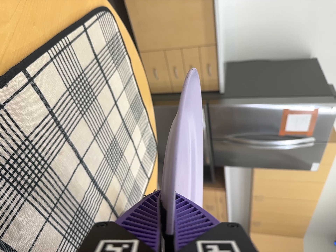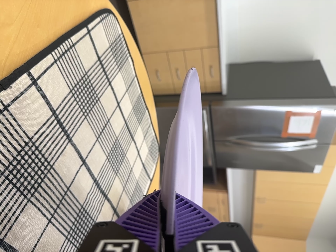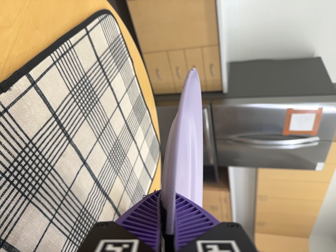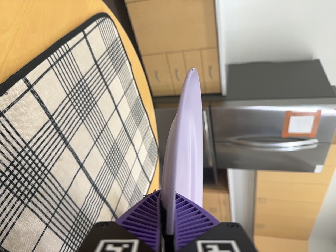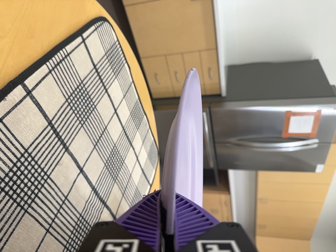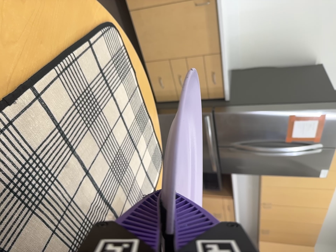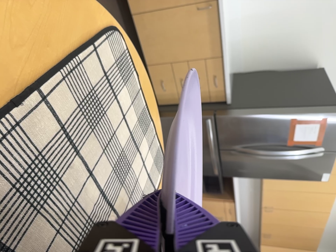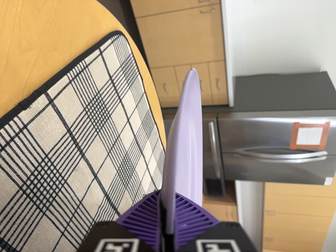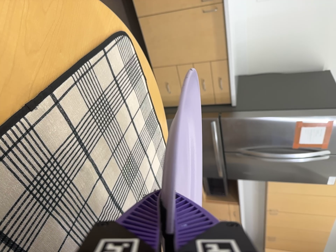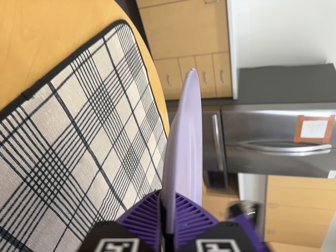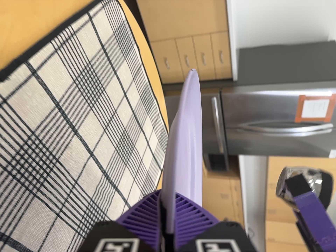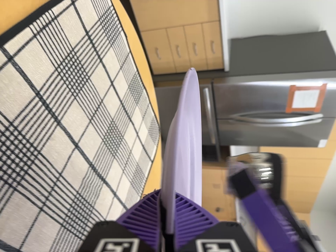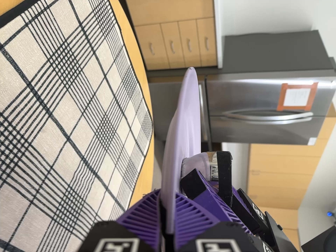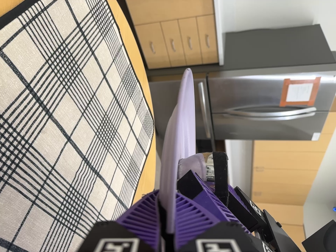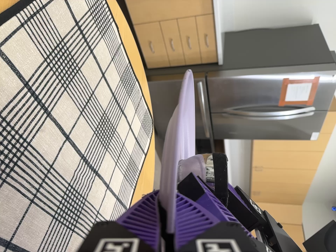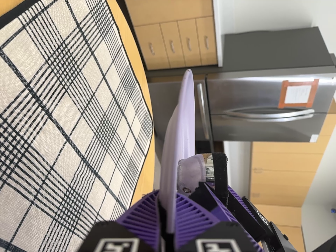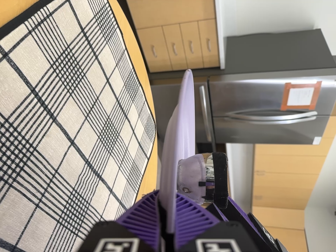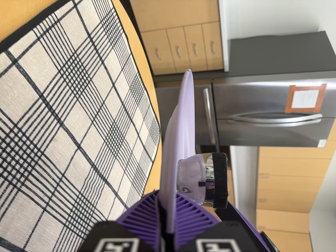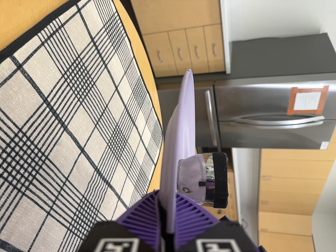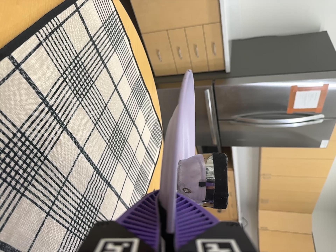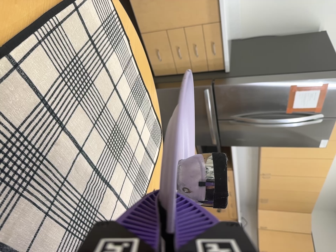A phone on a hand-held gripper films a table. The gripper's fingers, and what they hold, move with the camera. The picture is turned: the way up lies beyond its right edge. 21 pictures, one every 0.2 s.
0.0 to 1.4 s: The camera shifts only a little, or ends up much as it began.
1.4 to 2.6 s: The camera travels forward, about 5 cm, so what stands in front looms larger. Its aim tips toward the bottom of its view by about 10 degrees, and the scene shifts upward.
2.6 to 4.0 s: The camera shifts only a little, or ends up much as it began.
The film runs backward here.
